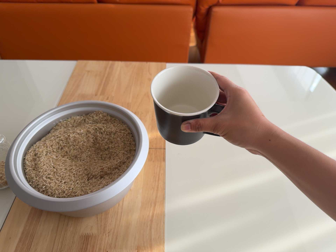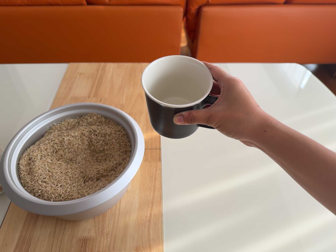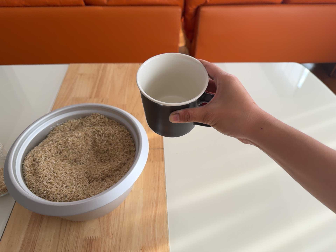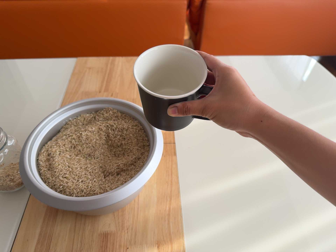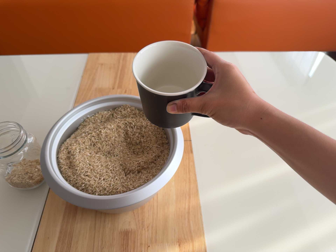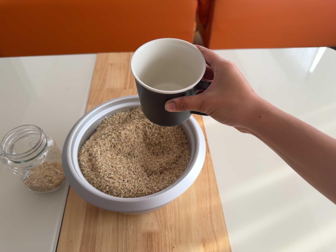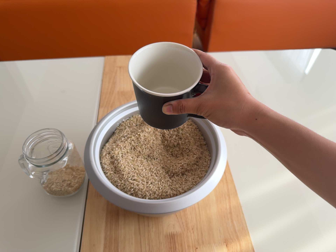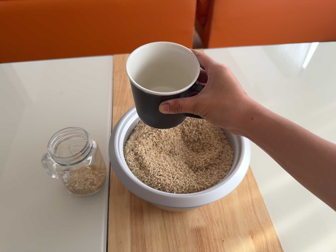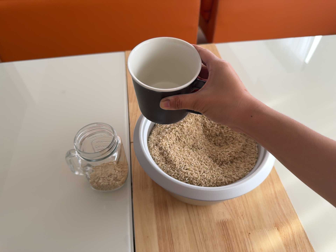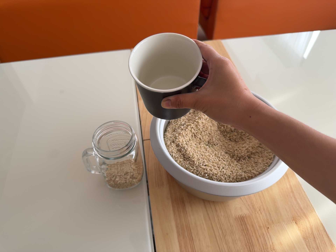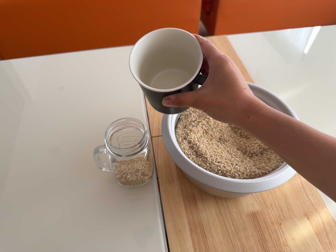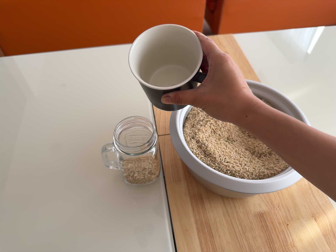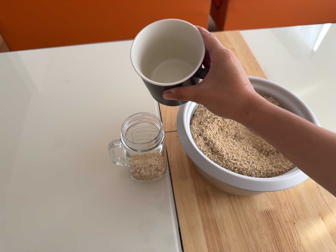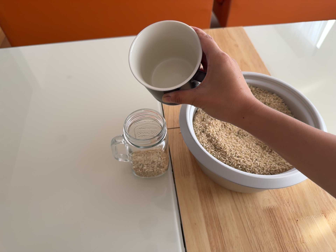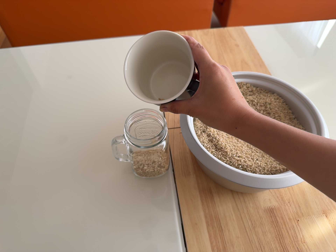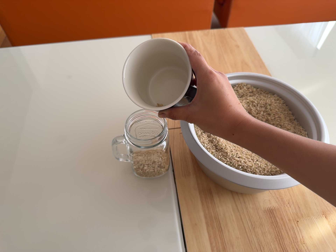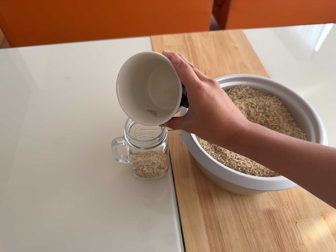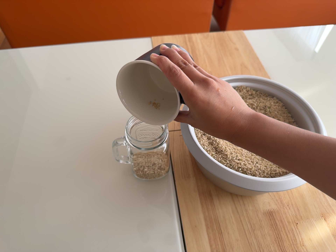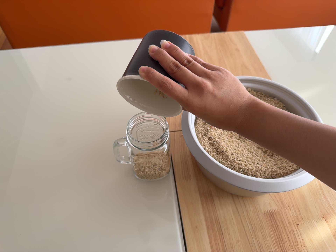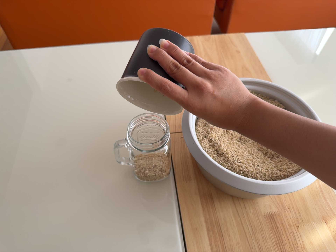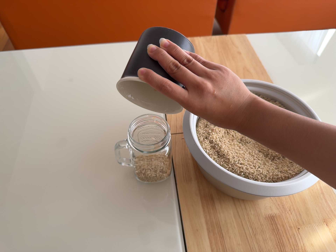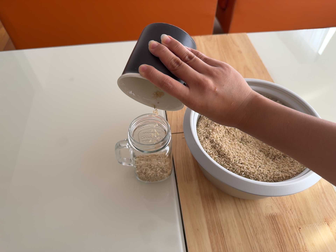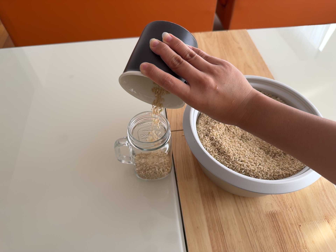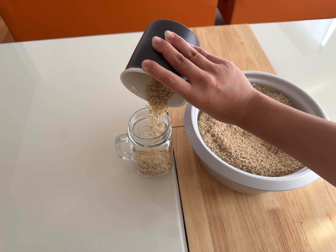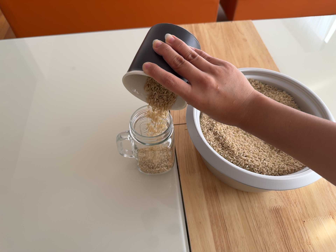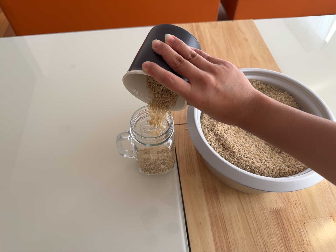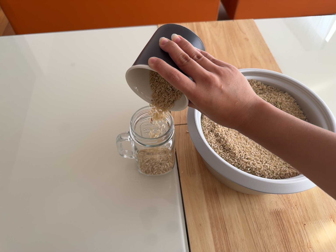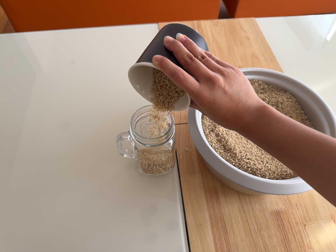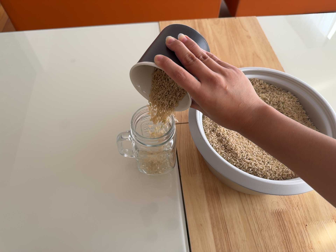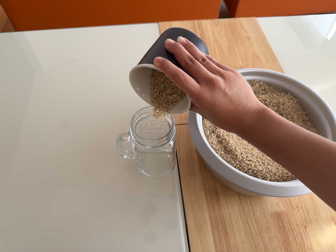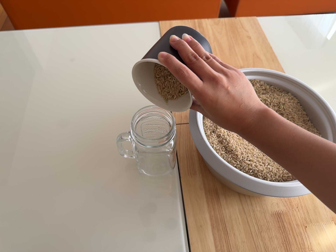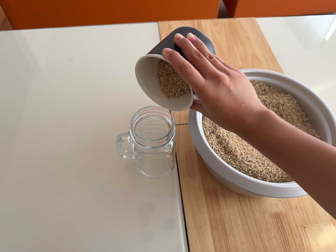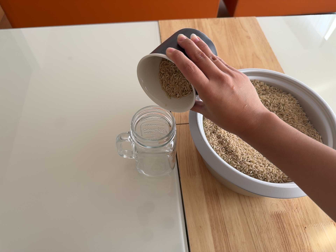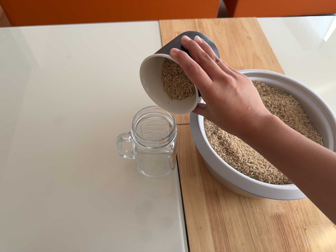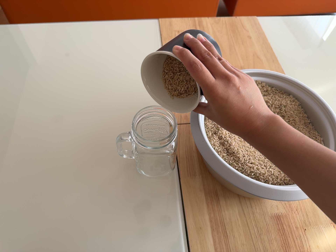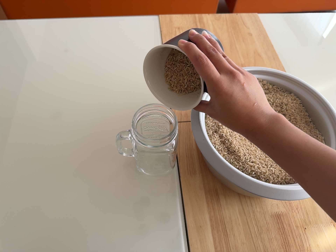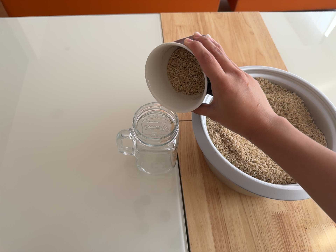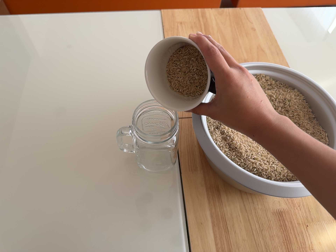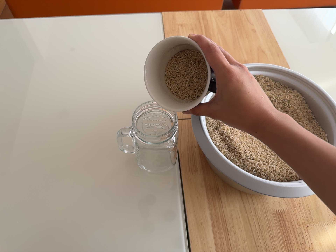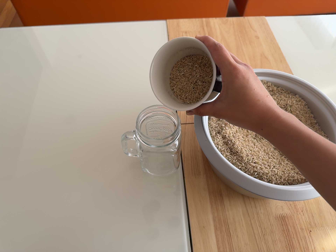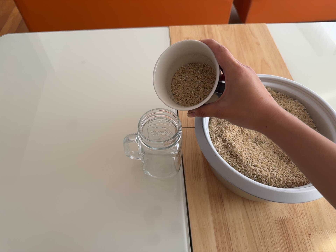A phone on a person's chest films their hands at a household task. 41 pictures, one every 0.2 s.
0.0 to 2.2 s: The camera travels to its left, about 34 cm, so close, fixed things drift to the right.
2.2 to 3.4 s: The camera shifts only a little, or ends up much as it began.
3.4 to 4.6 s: The camera keeps its place and its aim.
4.6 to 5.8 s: The camera shifts only a little, or ends up much as it began.
5.8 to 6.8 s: The camera keeps its place and its aim.
6.8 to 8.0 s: The camera shifts only a little, or ends up much as it began.
The film runs backward here.
